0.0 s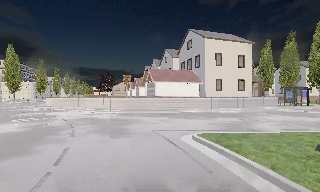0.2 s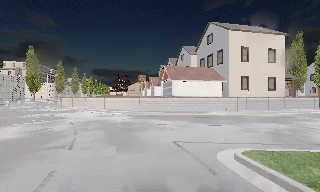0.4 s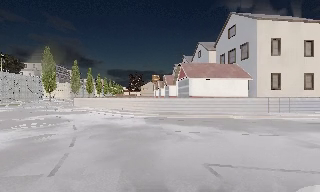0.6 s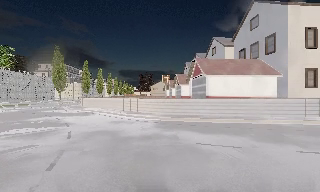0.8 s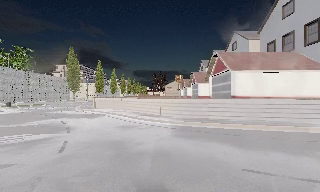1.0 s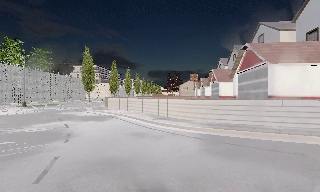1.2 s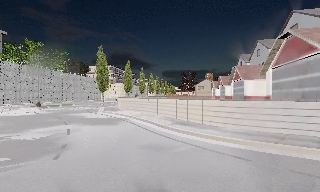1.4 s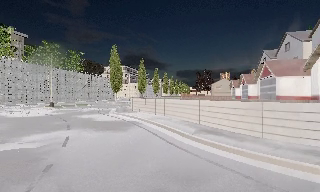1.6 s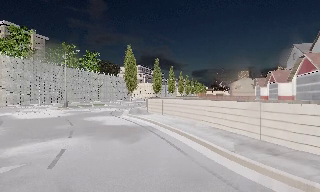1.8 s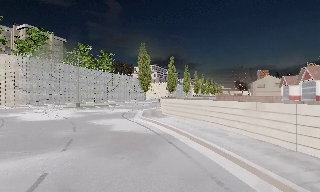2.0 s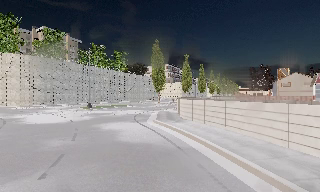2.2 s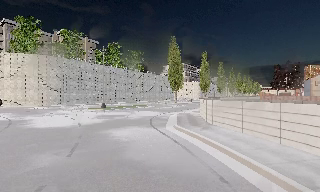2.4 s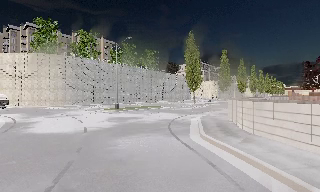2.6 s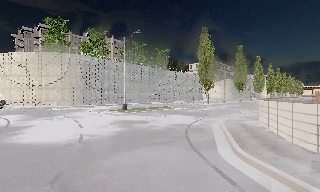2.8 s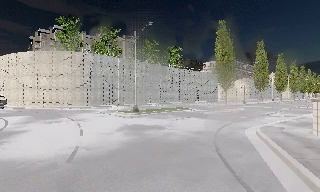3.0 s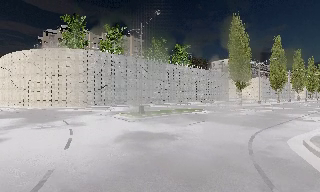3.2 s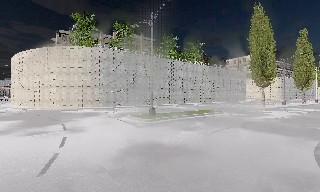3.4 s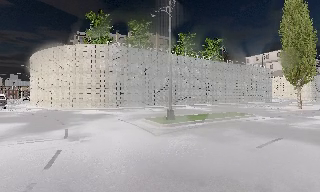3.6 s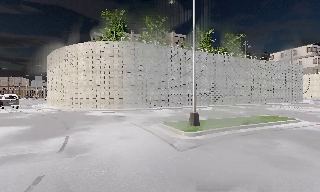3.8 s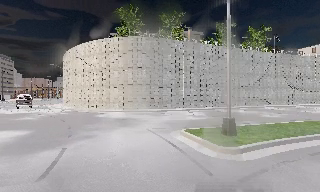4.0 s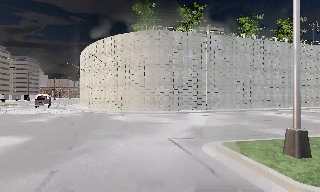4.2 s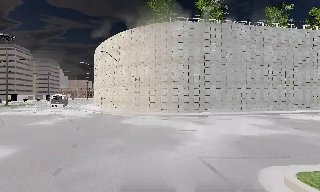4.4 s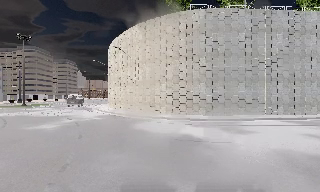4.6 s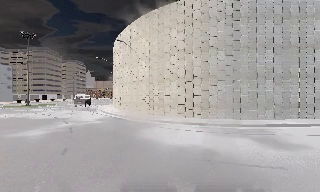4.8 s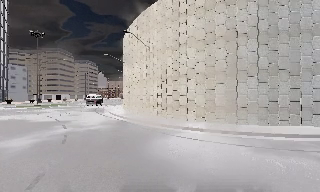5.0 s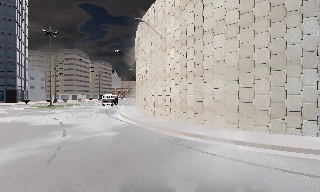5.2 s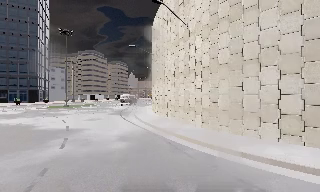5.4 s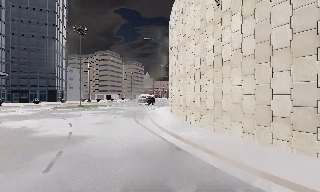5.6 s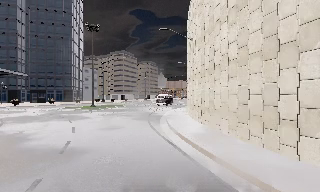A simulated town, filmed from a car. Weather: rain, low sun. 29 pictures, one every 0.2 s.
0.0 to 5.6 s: The scene slides to the right, as the camera pans about 135 degrees to its left. It travels forward, about 55 m.
The film runs forward here.
